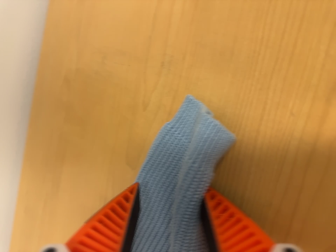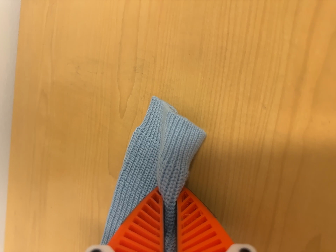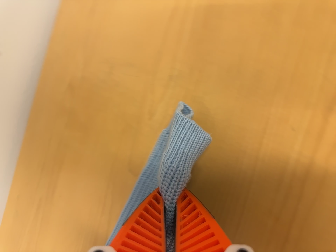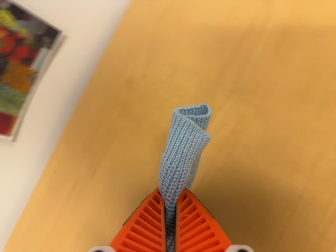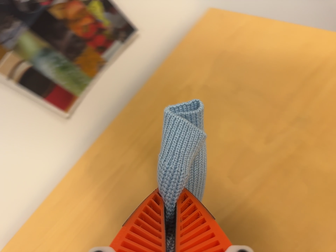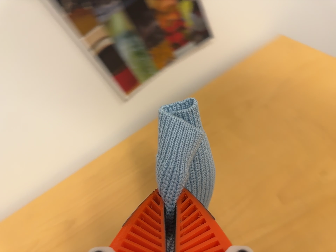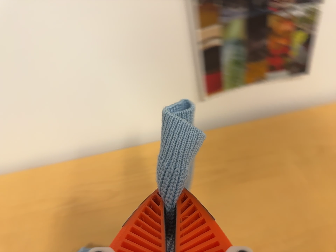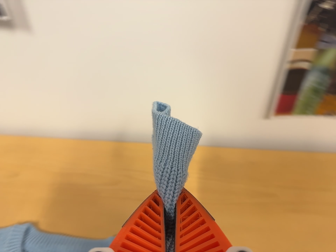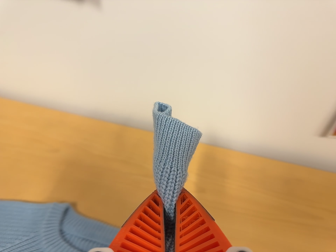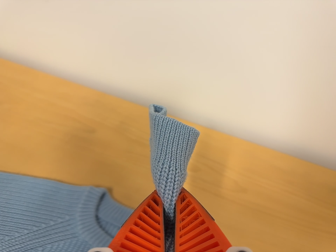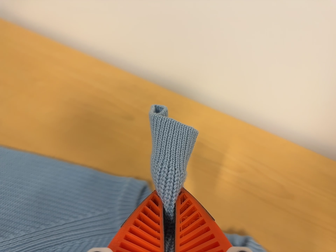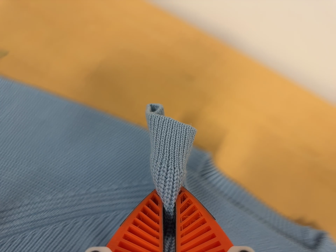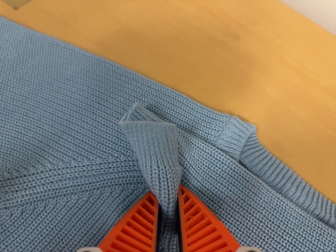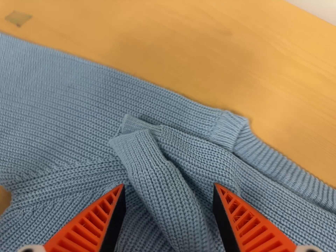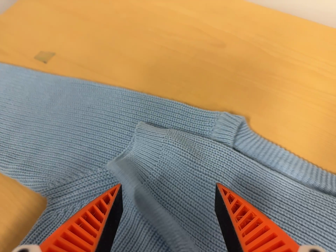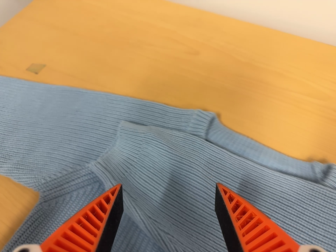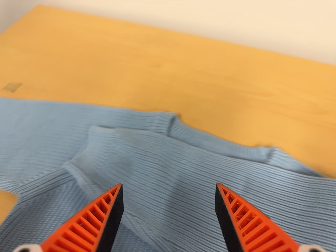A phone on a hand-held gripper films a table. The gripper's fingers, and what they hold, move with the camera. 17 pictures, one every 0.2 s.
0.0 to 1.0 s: The camera travels to its left, about 24 cm, so close, fixed things drift to the right. Its aim tips toward the top of its view by about 10 degrees. It rolls about its line of sight by about 45 degrees, and the scene rotates clockwise.
1.0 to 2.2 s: The camera swings to its left by about 20 degrees, and the scene slides to the right. It travels to its left, about 40 cm, so close, fixed things drift to the right. Its aim tips toward the bottom of its view by about 15 degrees, and the scene shifts upward. It rolls about its line of sight by about 65 degrees, and the scene rotates clockwise.
2.2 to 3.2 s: The camera travels backward, toward the bottom of its view and to its right, about 14 cm, so what stands in front gets smaller. It rolls about its line of sight by about 15 degrees, and the scene rotates counterclockwise.
The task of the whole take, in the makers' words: right arm across.
The film runs forward here.
